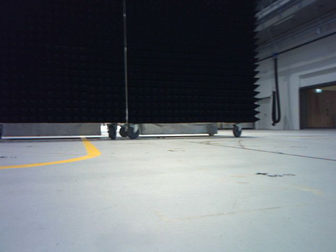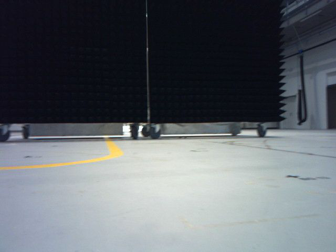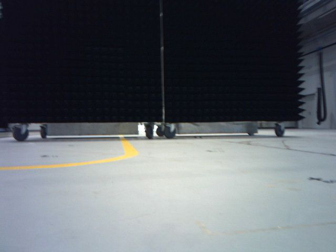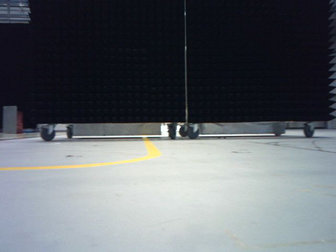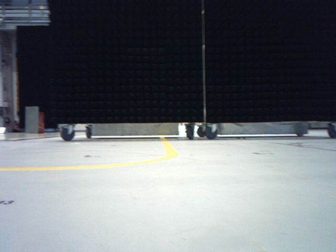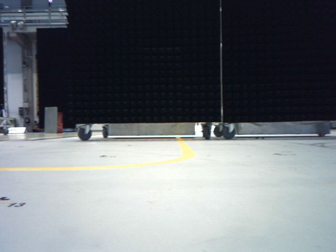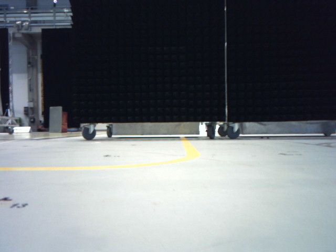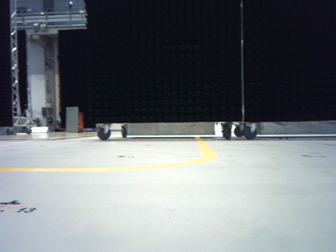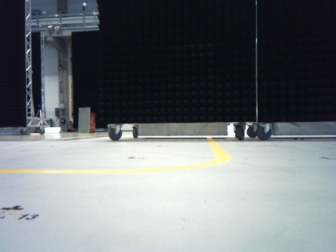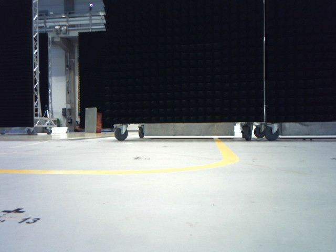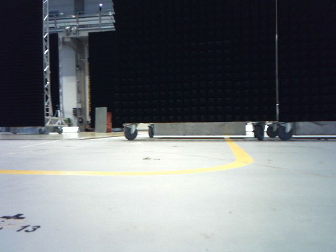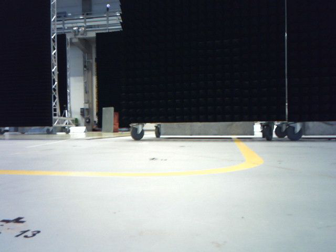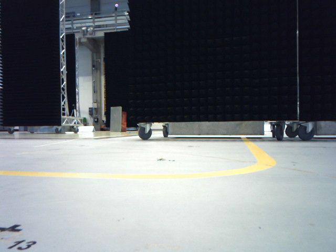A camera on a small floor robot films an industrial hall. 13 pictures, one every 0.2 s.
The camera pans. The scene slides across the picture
to the right.
The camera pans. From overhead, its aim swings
counterclockwise.
0.0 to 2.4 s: The camera swings to its left by about 30 degrees, and the scene slides to the right. It travels forward, about 0.5 m.
The film runs forward here.
